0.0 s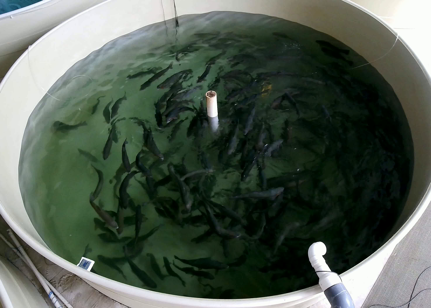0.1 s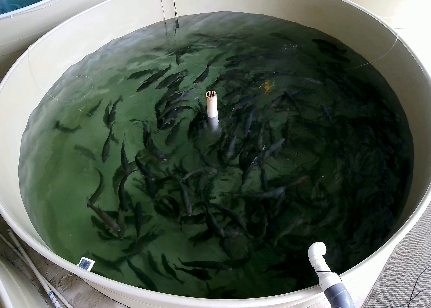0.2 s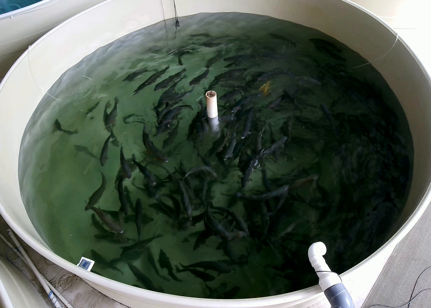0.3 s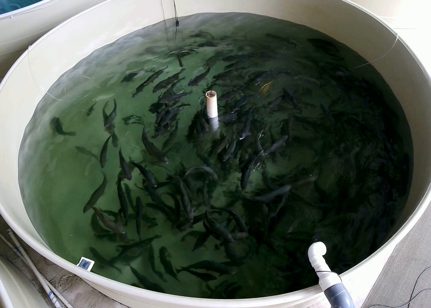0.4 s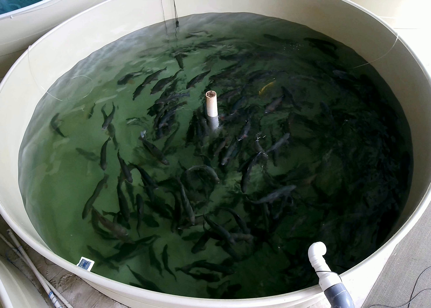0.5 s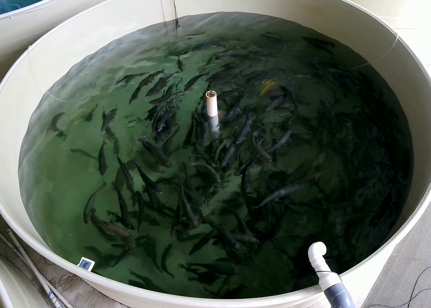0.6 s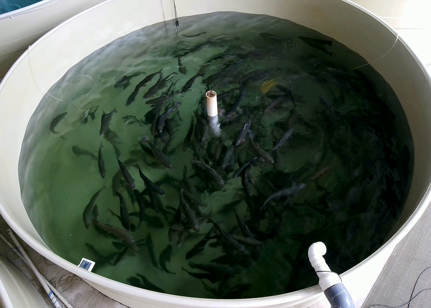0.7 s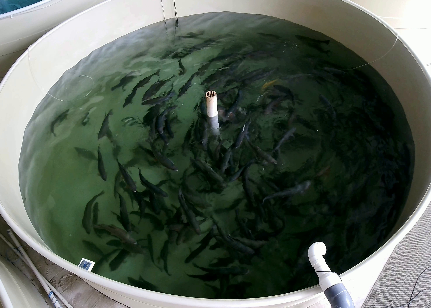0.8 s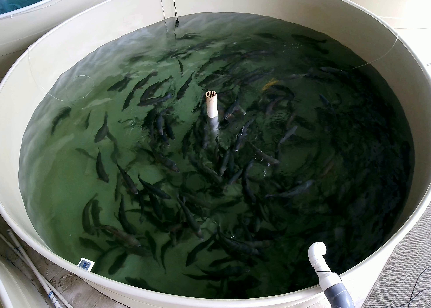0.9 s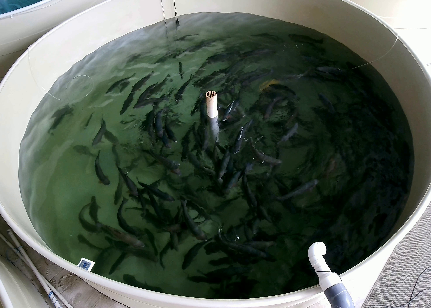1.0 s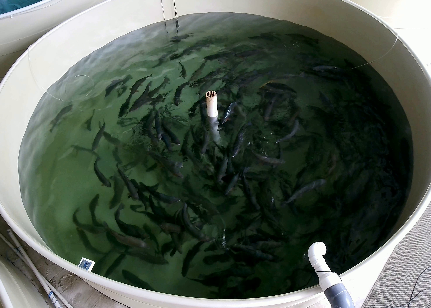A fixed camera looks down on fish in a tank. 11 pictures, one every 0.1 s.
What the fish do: Foraging.
